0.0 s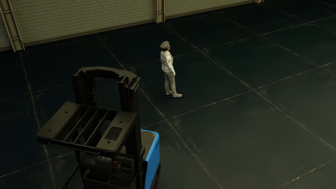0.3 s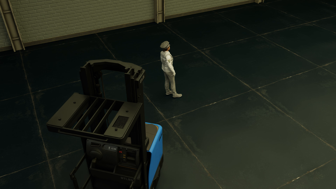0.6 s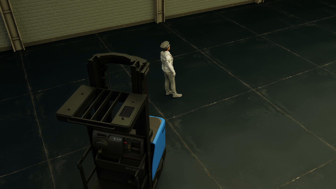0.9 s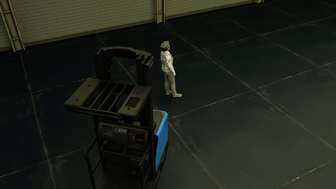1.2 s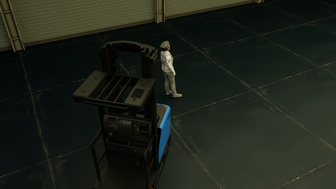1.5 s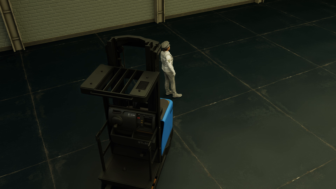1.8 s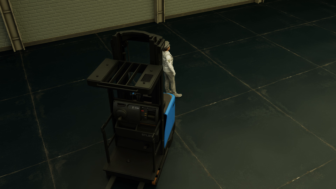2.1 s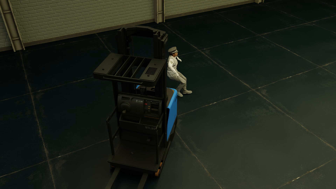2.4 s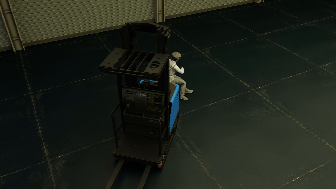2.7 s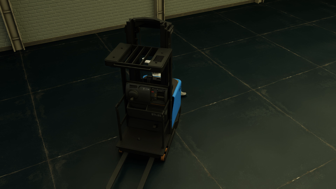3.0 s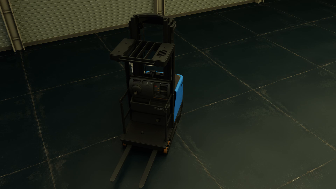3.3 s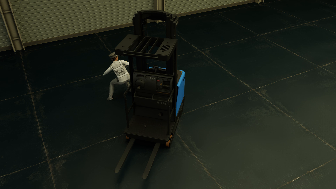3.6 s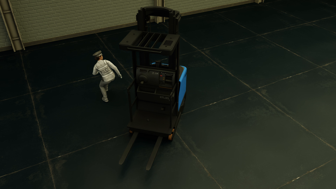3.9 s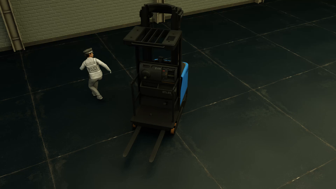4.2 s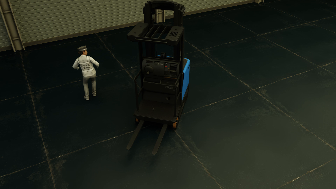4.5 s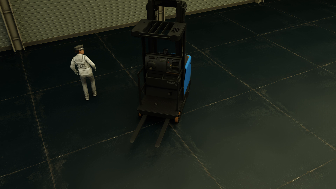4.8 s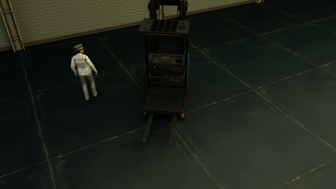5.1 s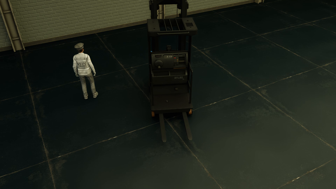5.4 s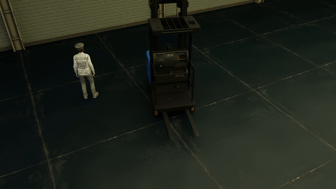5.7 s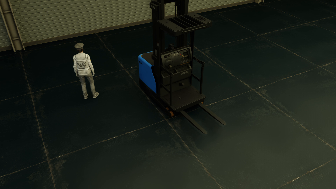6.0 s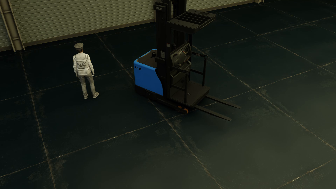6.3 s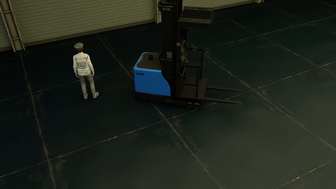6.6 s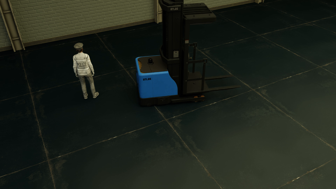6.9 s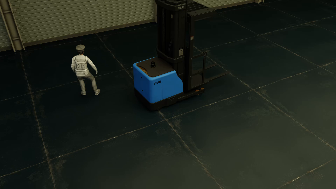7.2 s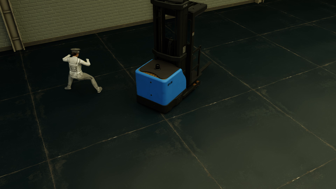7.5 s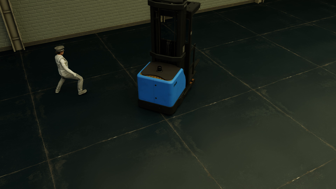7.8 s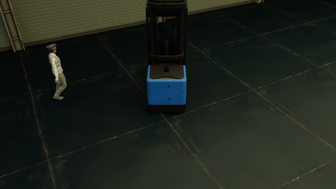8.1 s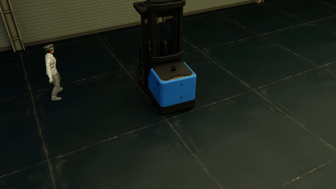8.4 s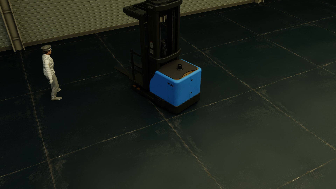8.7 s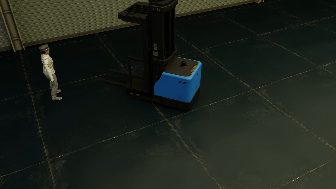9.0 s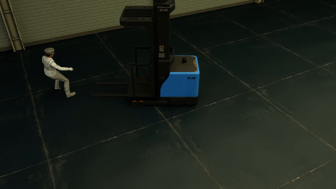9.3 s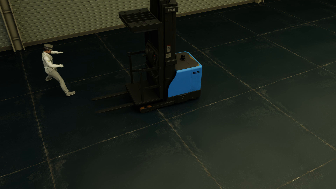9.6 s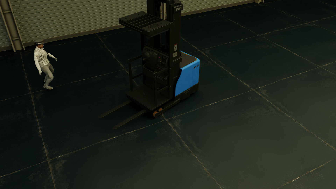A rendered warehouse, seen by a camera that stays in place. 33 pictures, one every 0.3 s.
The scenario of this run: Near miss between a forklift and a person.
